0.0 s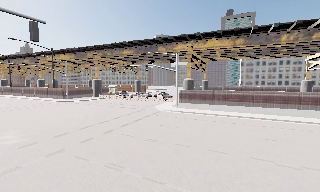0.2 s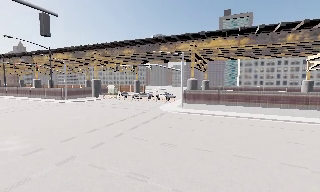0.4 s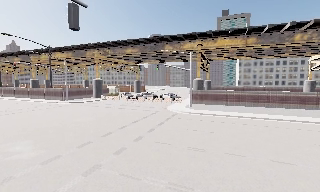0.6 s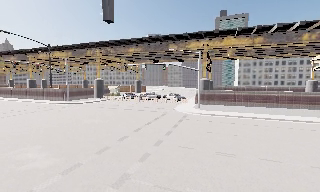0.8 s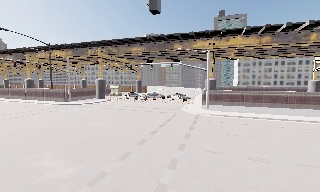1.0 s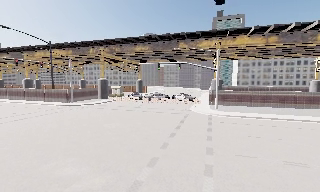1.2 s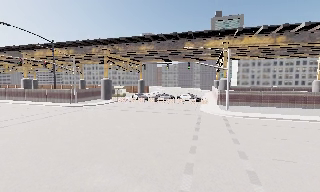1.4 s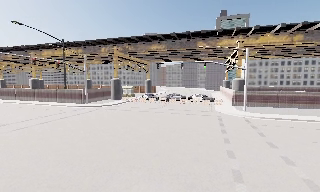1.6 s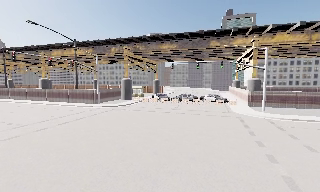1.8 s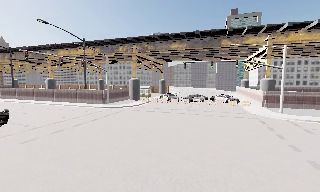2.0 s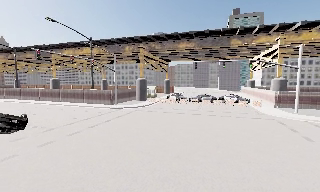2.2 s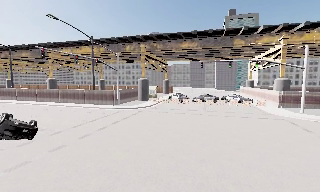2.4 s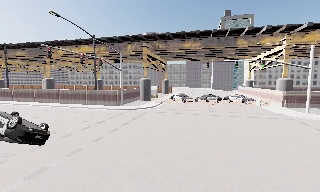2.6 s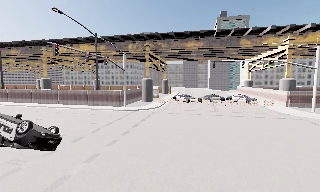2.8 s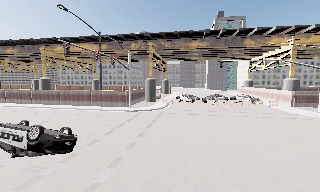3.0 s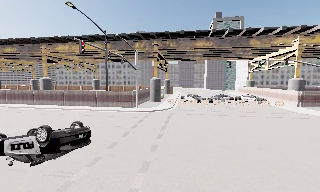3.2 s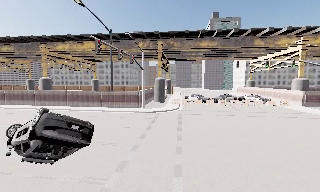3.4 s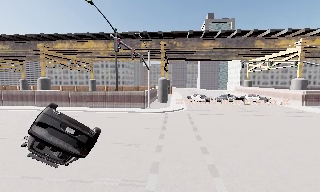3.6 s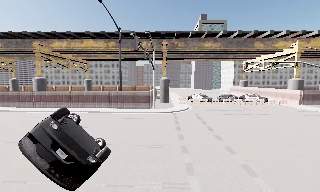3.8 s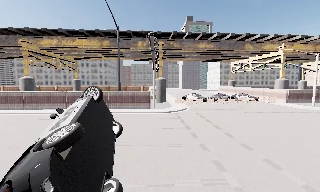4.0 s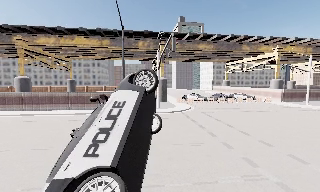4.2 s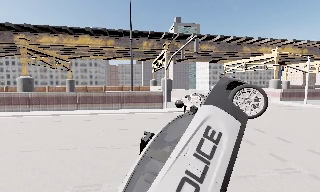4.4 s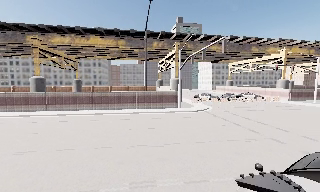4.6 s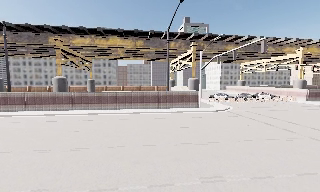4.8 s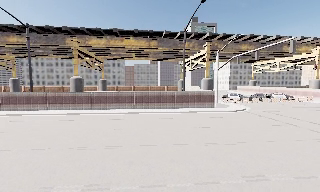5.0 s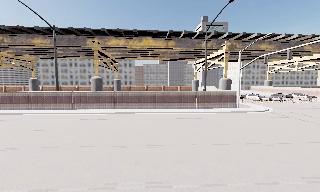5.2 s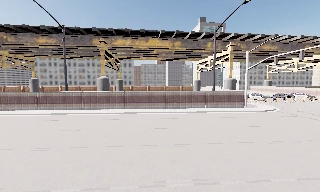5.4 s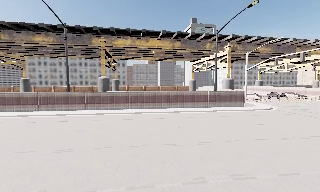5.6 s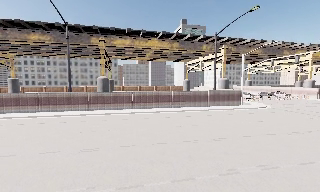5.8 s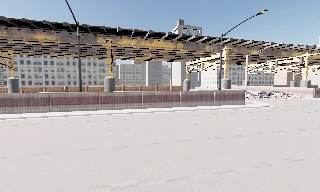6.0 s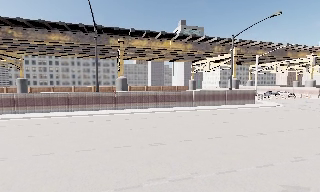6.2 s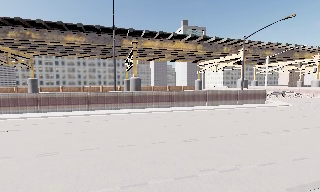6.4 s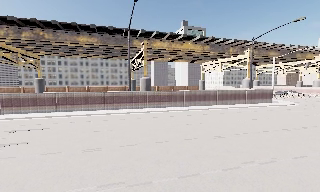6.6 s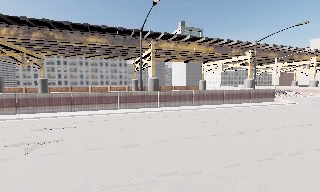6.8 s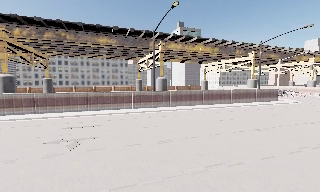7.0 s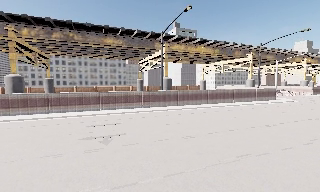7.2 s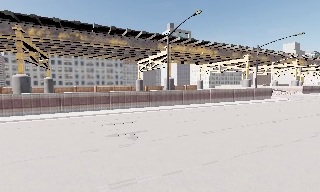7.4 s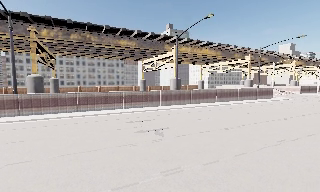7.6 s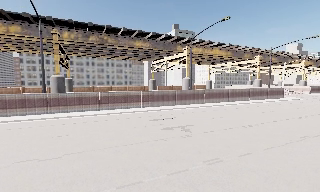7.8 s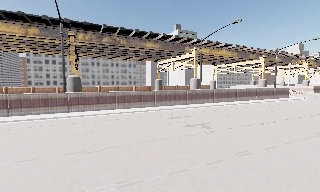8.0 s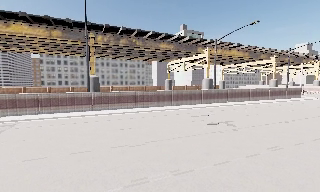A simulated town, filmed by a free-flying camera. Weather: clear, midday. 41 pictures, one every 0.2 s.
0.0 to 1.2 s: The camera travels to its left and forward, about 11 m, so close, fixed things drift to the right.
1.2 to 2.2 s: The camera travels to its left, about 8 m, so close, fixed things drift to the right.
2.2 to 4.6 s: The camera pans to its right, which is clockwise from overhead, by about 25 degrees. It travels to its left, about 20 m, so close, fixed things drift to the right.
4.6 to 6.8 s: The camera pans to its right, which is clockwise from overhead, by about 10 degrees. It travels to its left, about 25 m, so close, fixed things drift to the right.
6.8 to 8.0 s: The camera travels to its left and backward, about 13 m, so close, fixed things drift to the right.
The film runs backward here.
